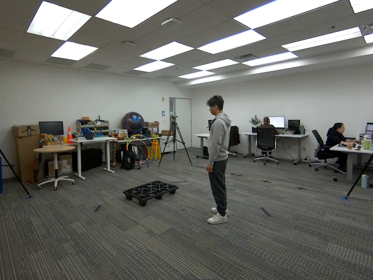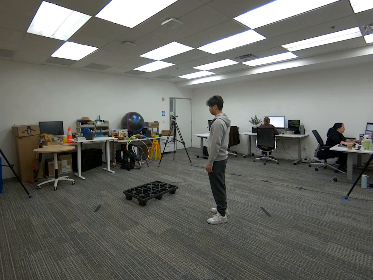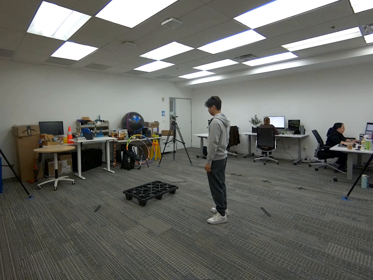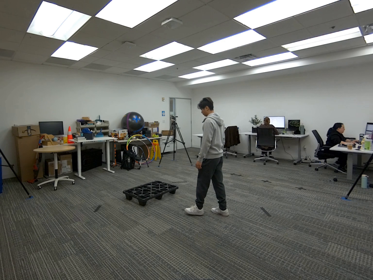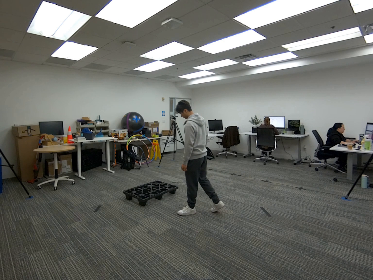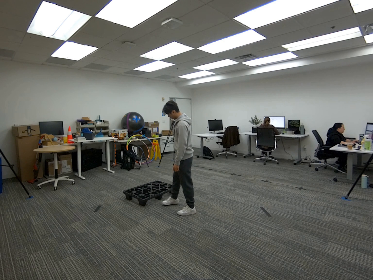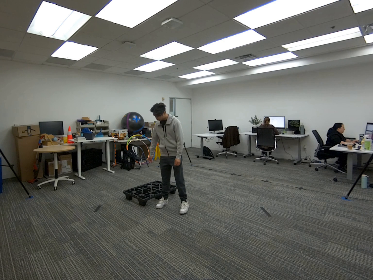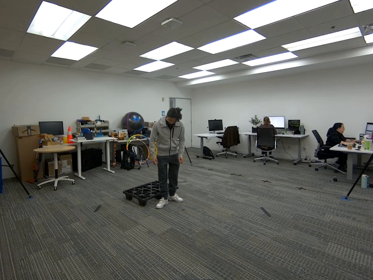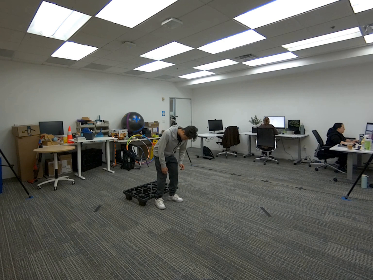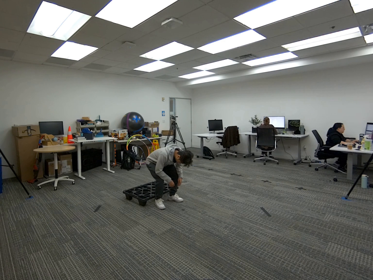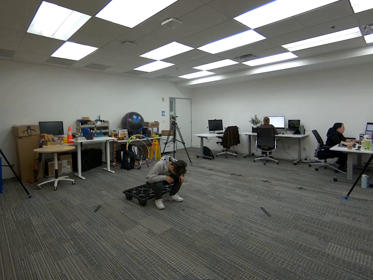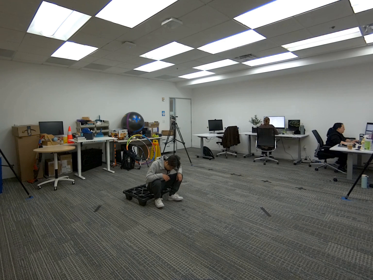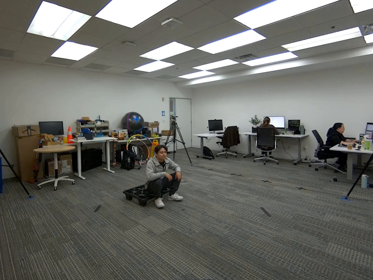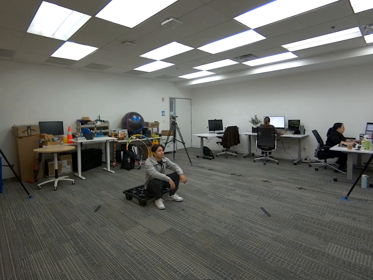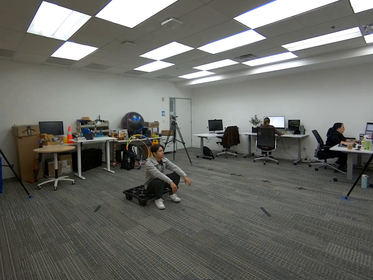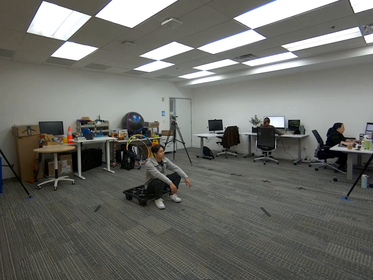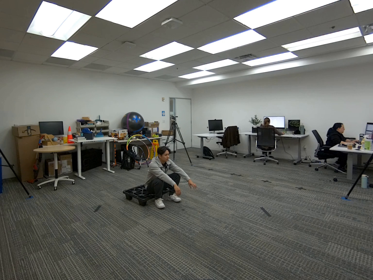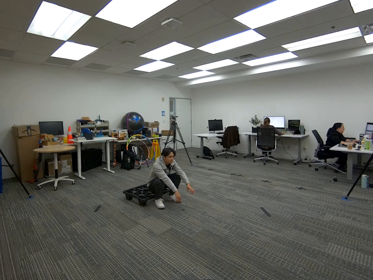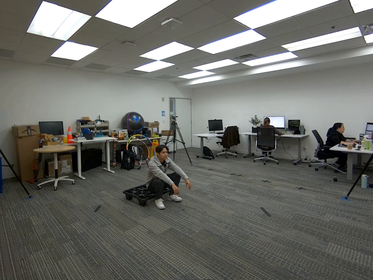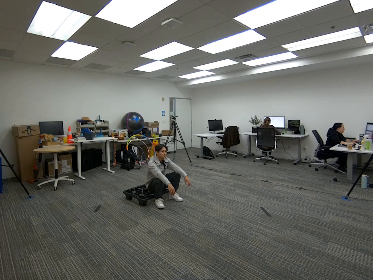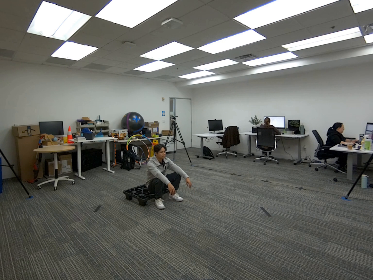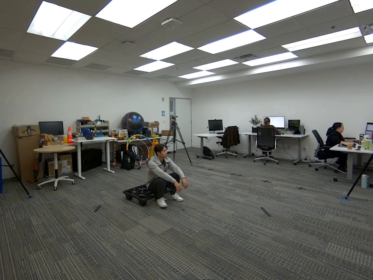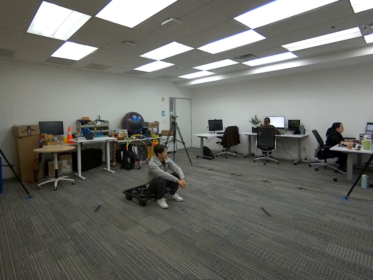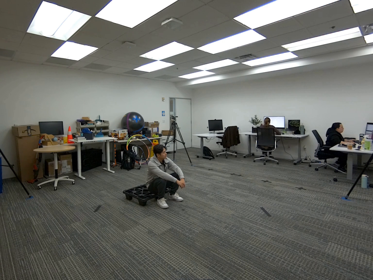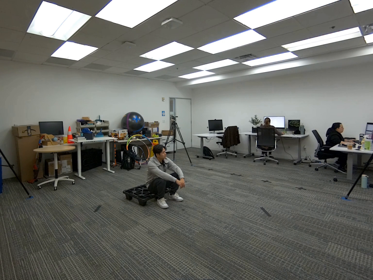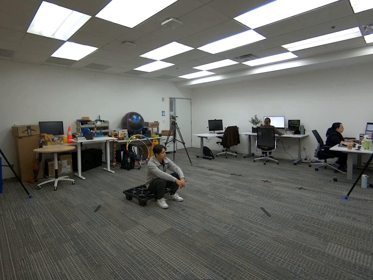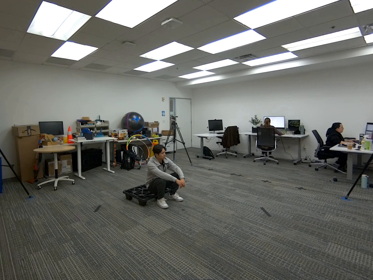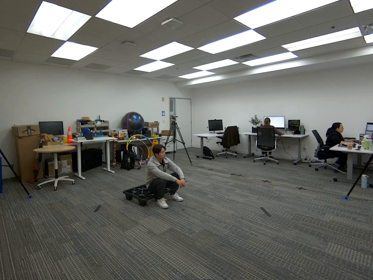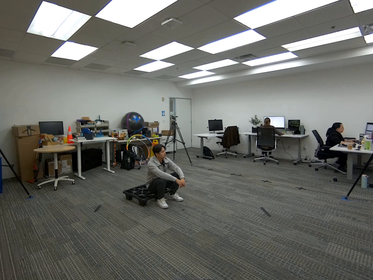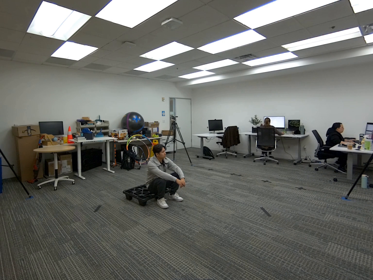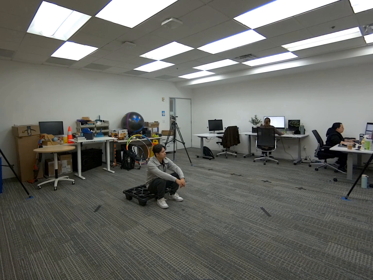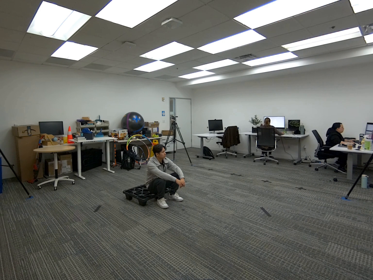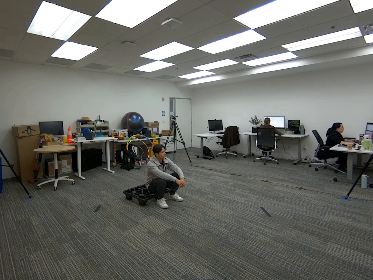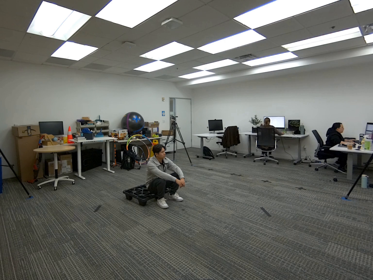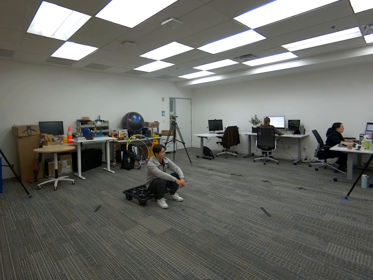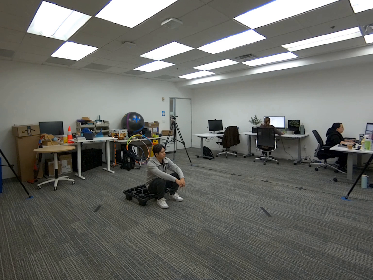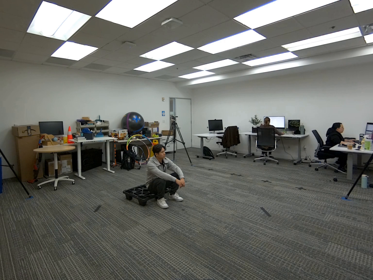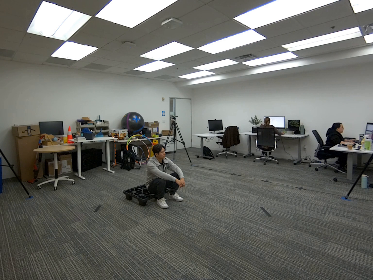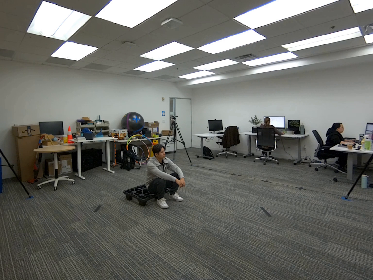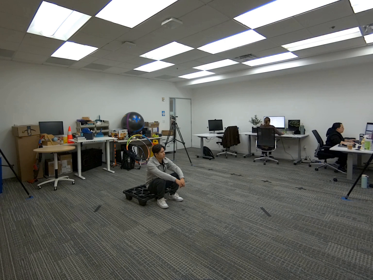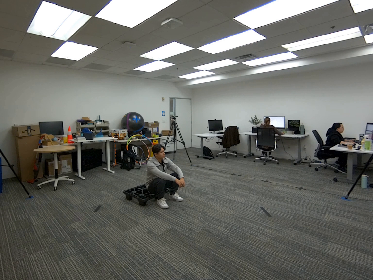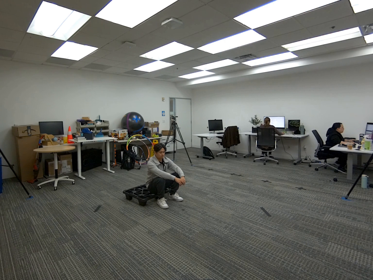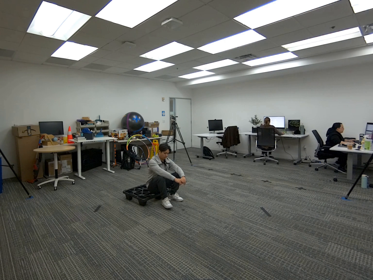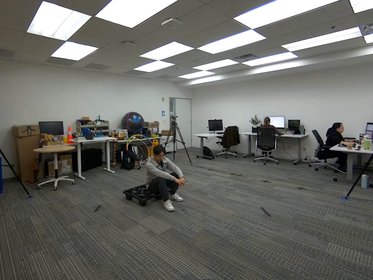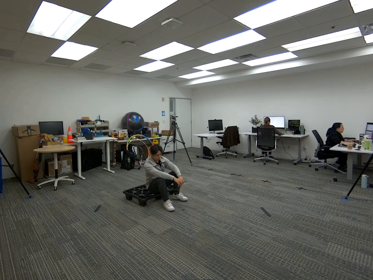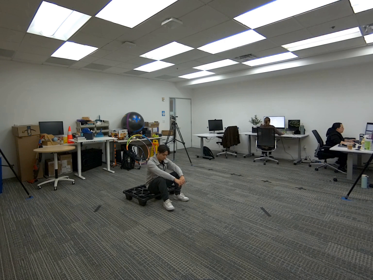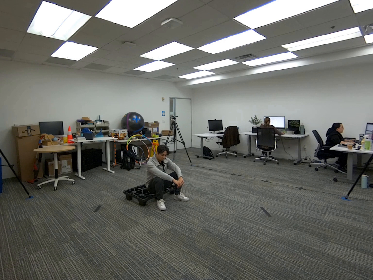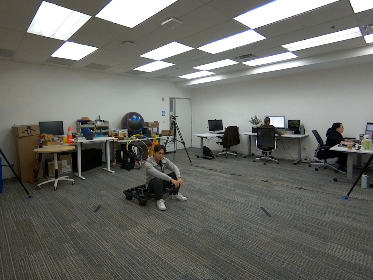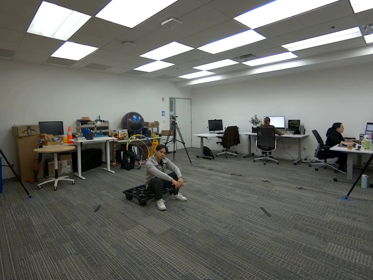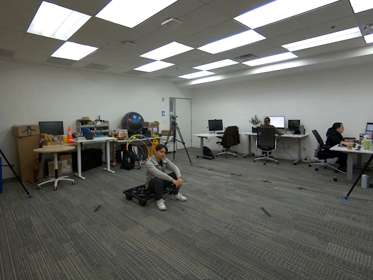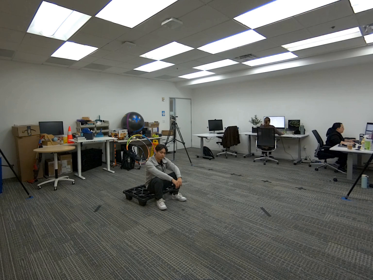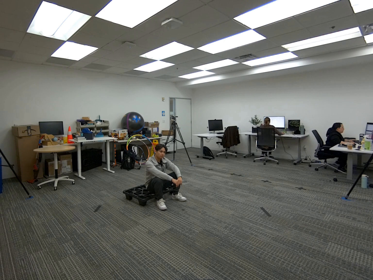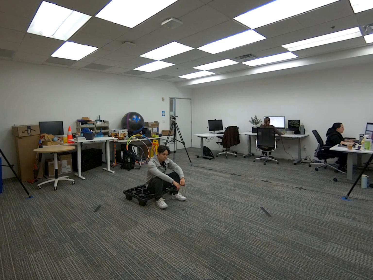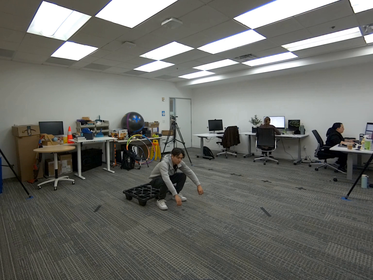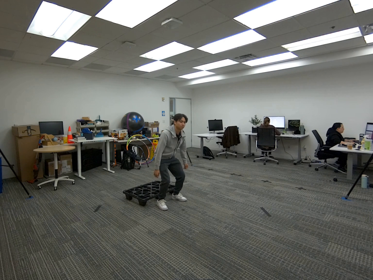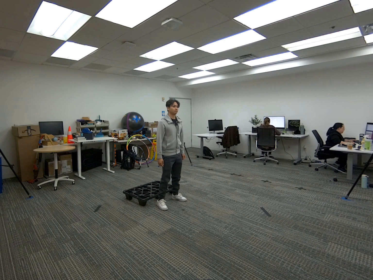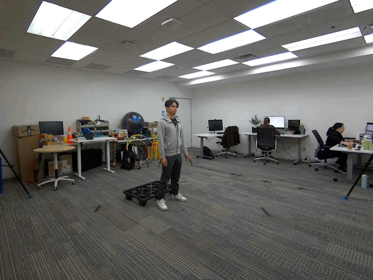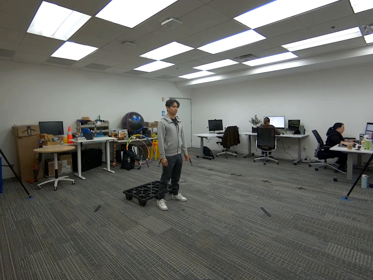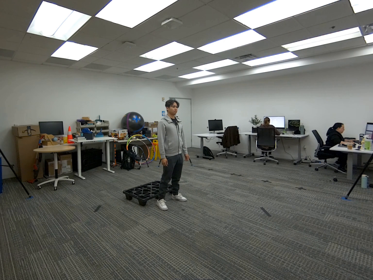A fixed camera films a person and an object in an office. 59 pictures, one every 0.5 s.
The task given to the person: Walk over to the platform on the ground and sit on the platform. Stand up when complete.
